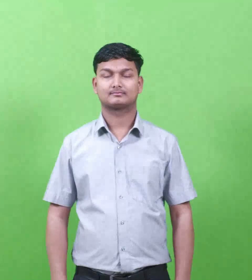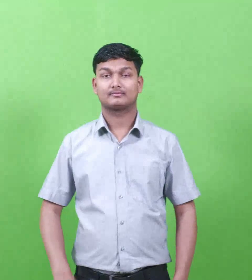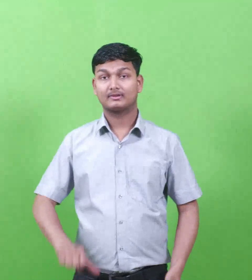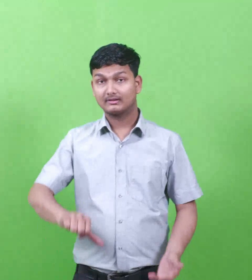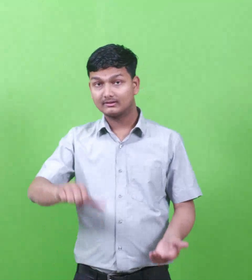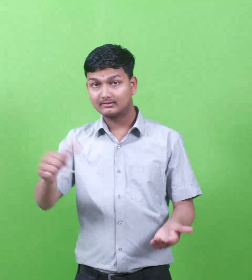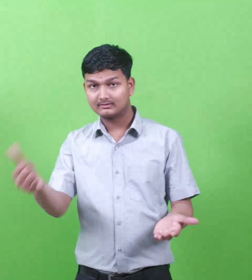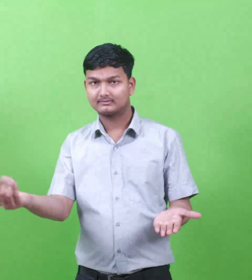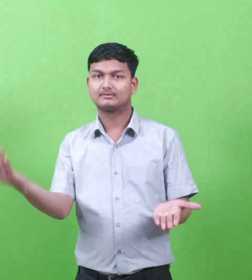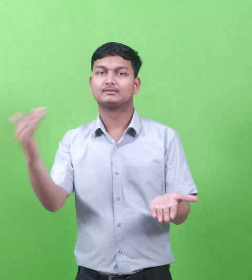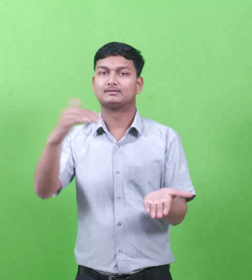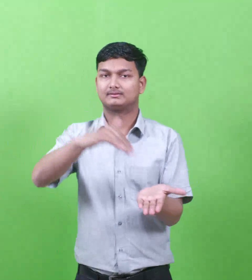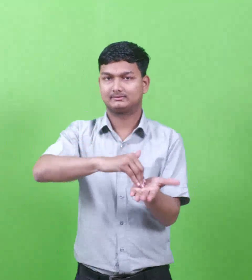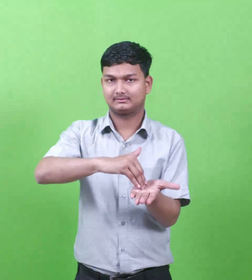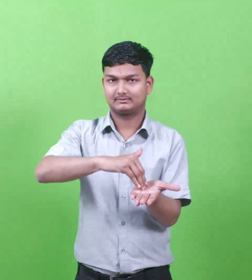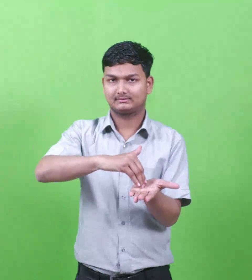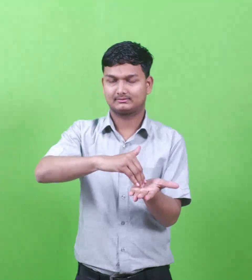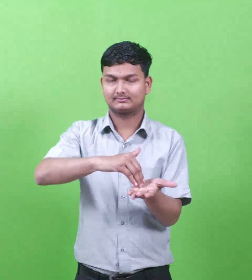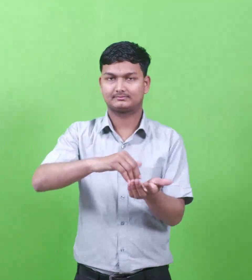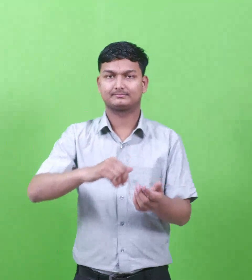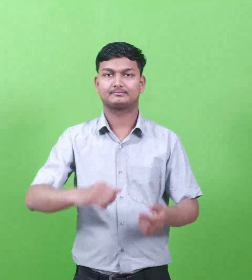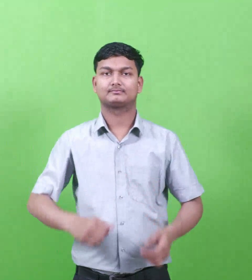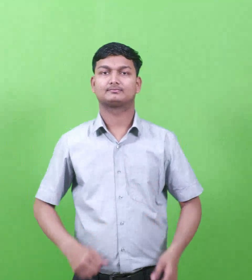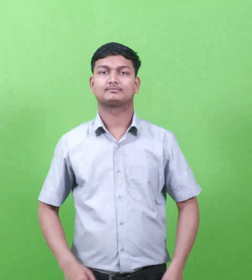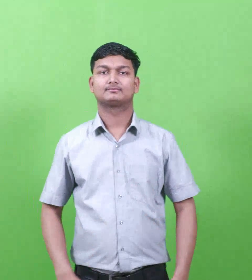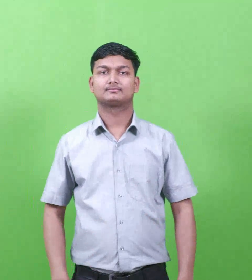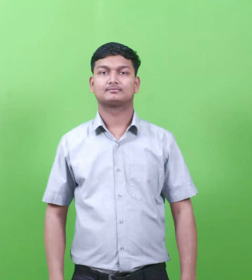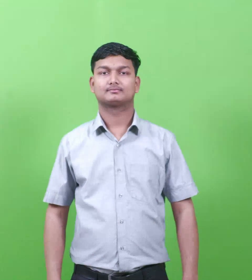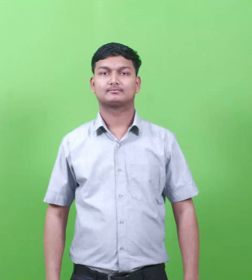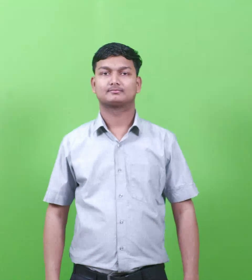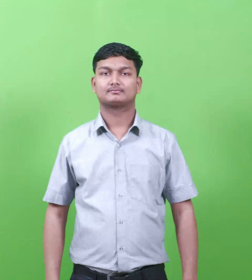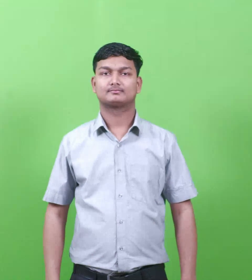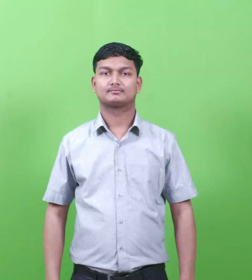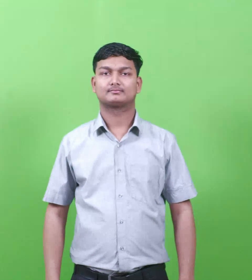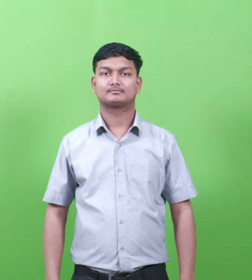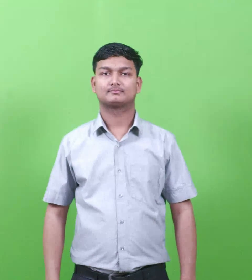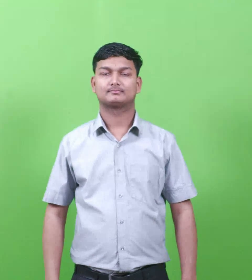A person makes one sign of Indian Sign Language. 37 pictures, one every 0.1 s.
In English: moab
